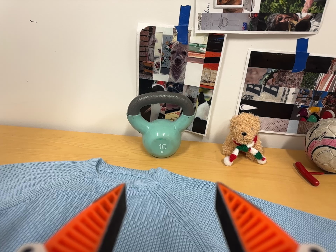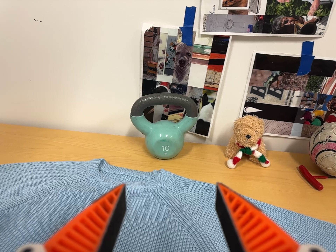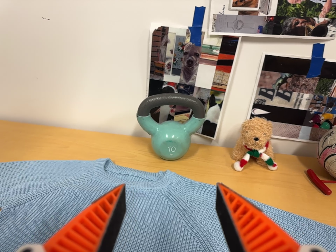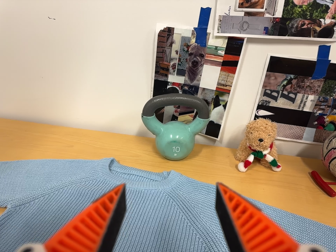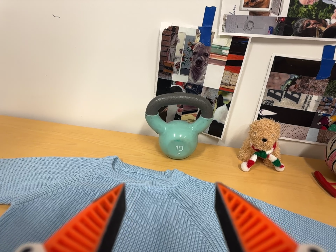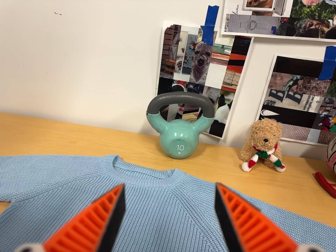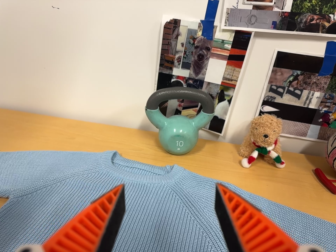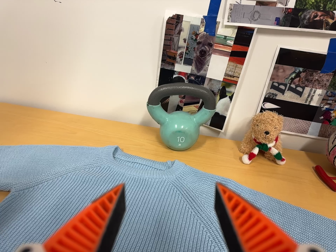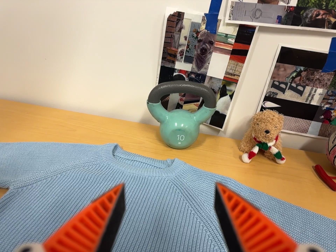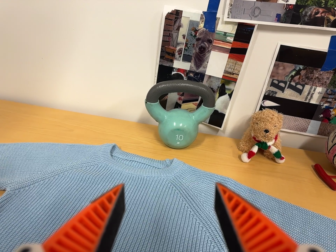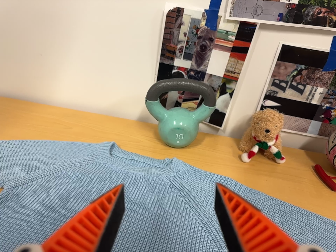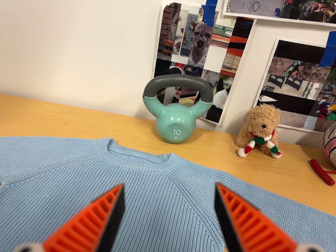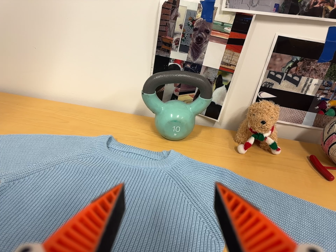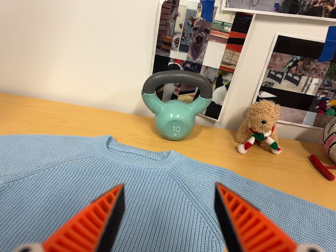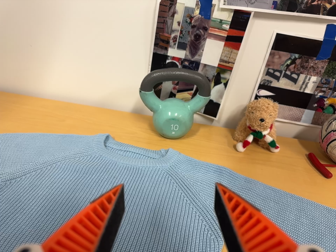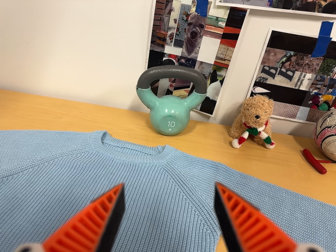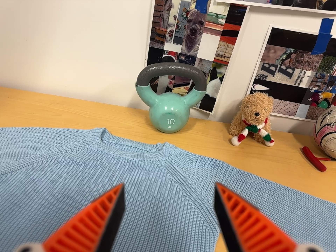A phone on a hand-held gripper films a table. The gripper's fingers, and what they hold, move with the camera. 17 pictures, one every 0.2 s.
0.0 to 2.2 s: The camera travels to its left, about 5 cm, so close, fixed things drift to the right.
2.2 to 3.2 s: The camera keeps its place and its aim.
The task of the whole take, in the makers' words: left arm across.
The film runs forward here.
